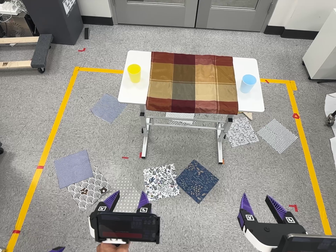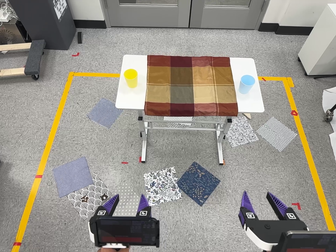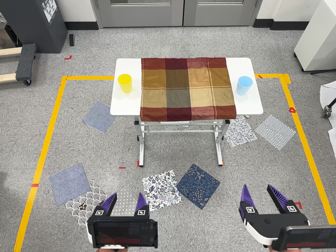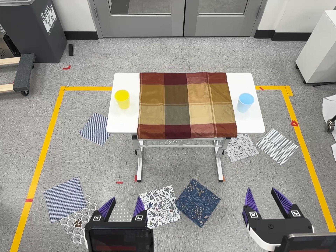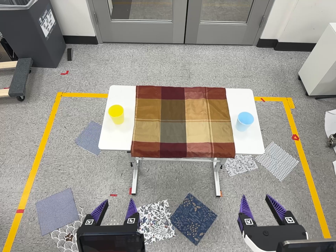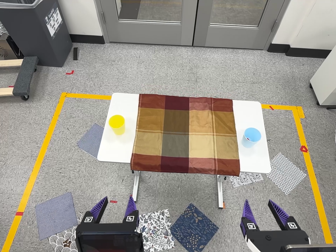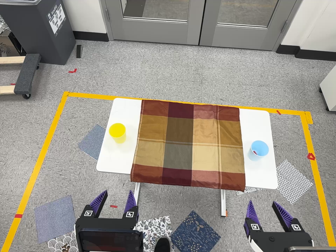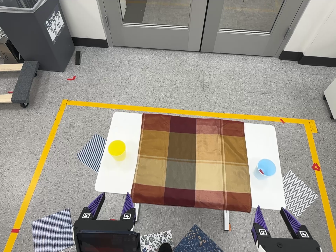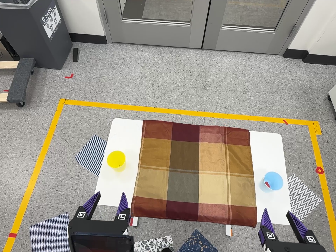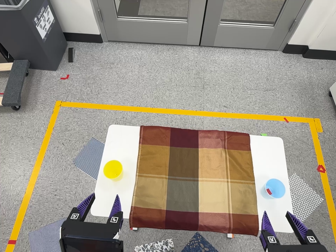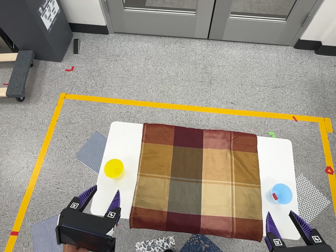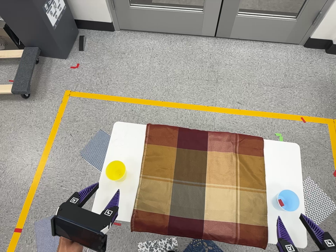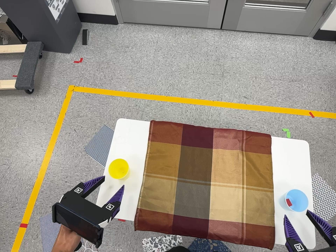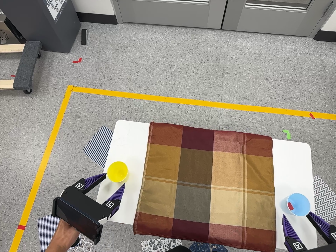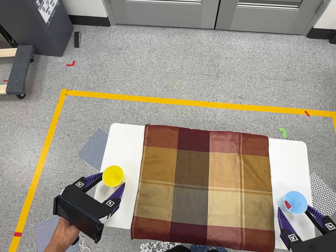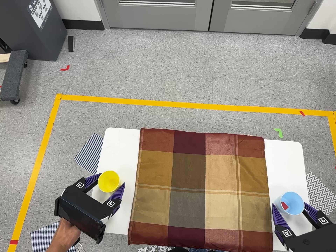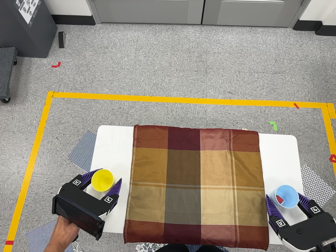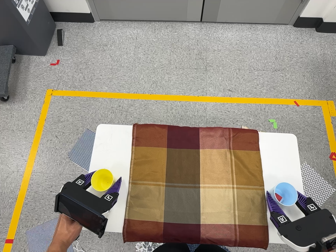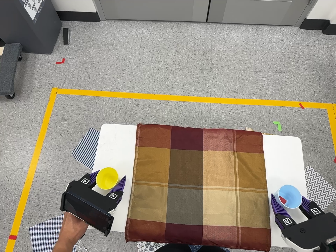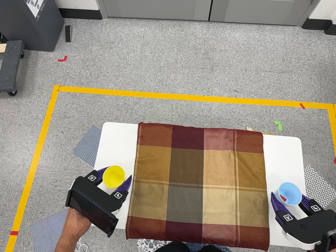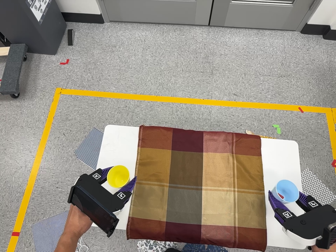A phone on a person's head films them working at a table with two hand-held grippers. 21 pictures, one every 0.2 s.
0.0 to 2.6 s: The camera travels toward the top of its view and forward, about 80 cm, so close, fixed things drift downward. Its aim tips toward the bottom of its view by about 10 degrees.
2.6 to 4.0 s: The camera shifts only a little, or ends up much as it began.
The film runs forward here.
